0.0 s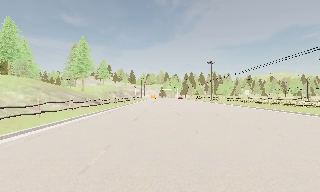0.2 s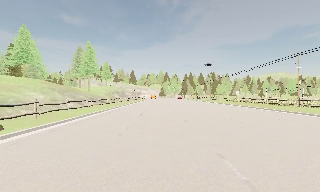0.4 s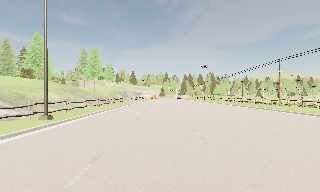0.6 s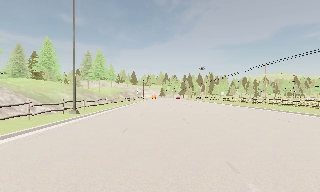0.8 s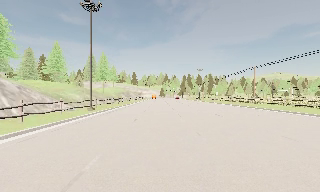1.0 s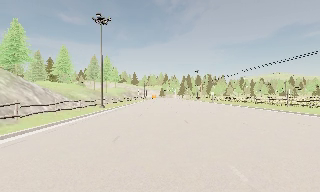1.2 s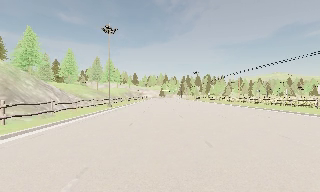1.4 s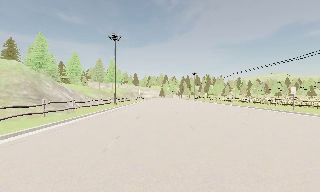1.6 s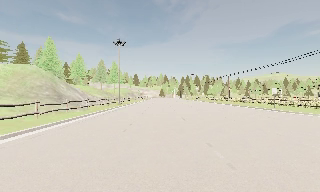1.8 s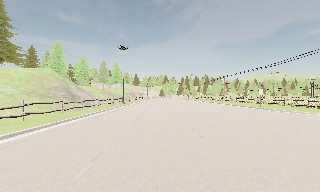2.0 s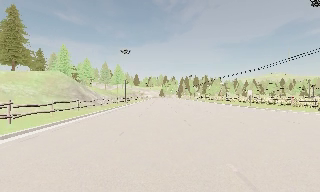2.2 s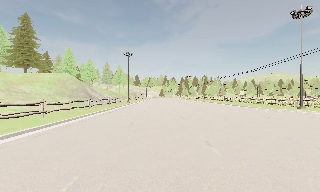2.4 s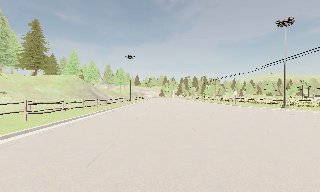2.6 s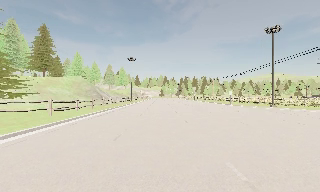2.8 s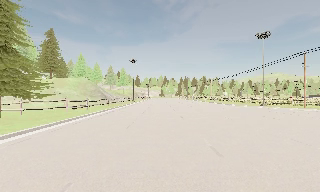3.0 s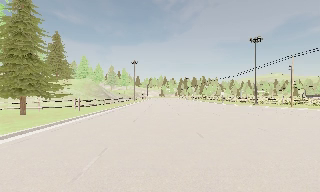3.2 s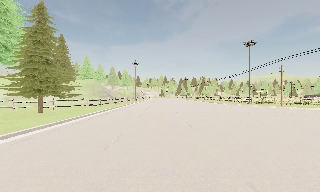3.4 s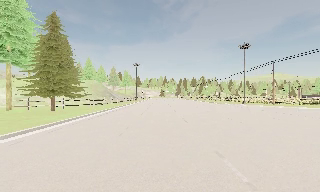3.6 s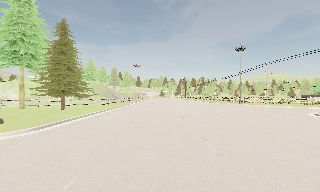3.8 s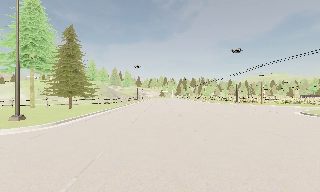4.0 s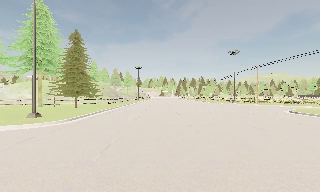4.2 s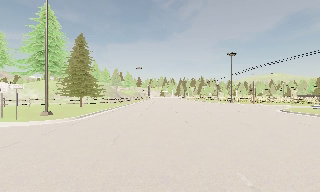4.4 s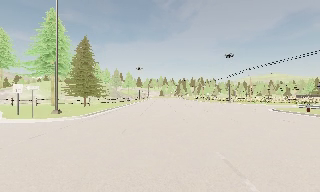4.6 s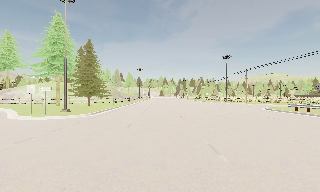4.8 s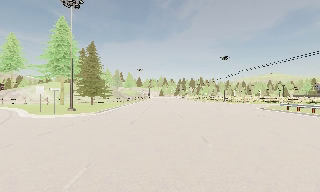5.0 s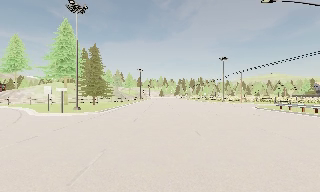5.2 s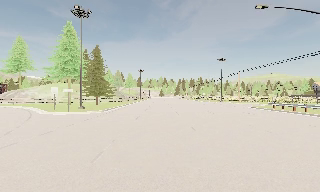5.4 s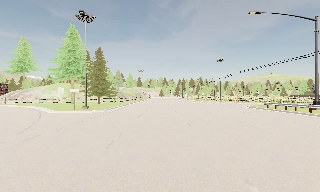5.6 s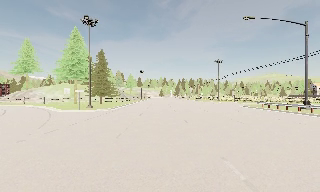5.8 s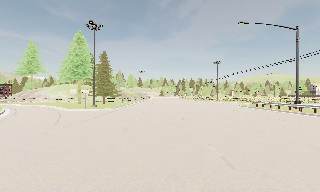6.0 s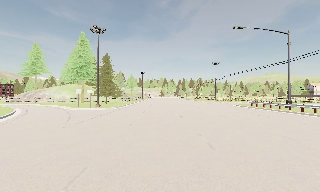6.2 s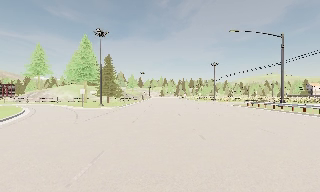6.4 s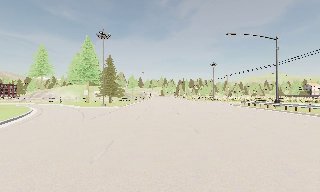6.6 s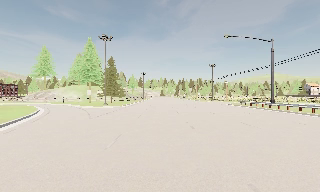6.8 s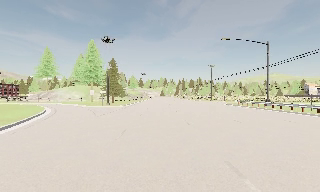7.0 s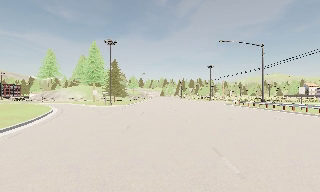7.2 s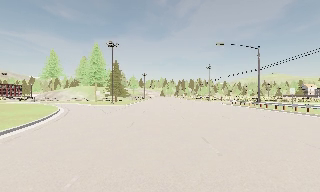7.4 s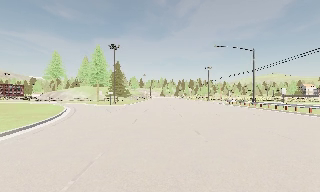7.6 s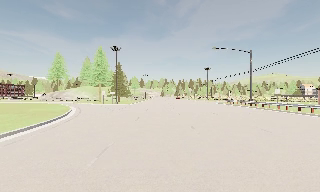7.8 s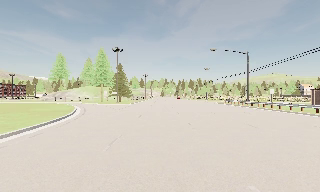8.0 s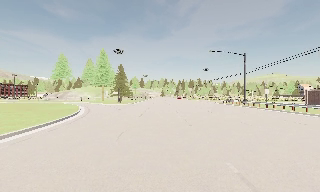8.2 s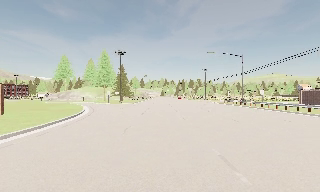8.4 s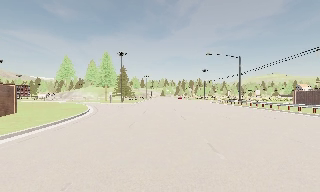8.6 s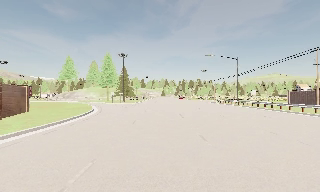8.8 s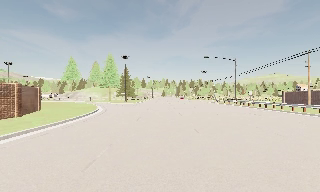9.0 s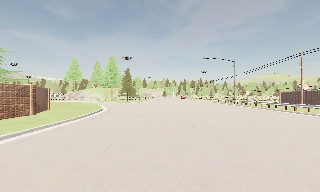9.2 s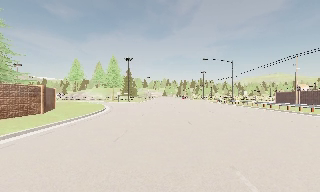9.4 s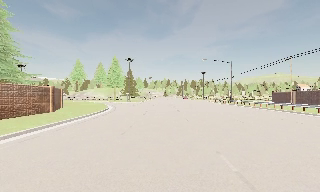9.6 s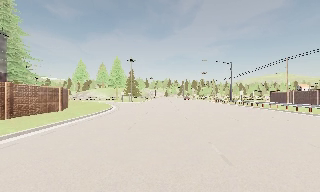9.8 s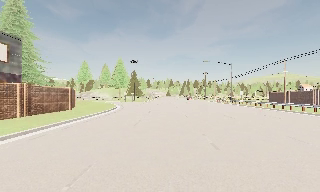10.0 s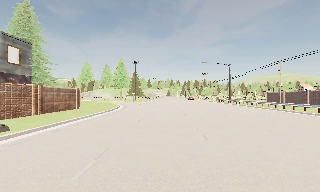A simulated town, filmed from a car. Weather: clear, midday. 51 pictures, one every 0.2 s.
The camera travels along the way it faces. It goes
backward.
0.0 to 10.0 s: The camera travels backward, about 85 m, so what stands in front gets smaller. It loses speed.
The film runs backward here.
